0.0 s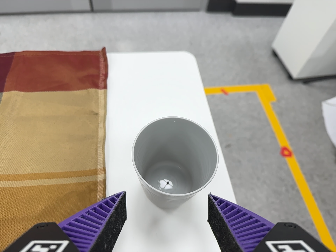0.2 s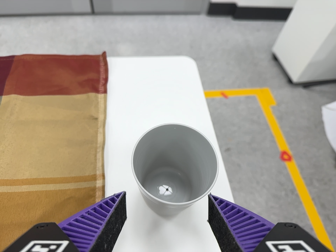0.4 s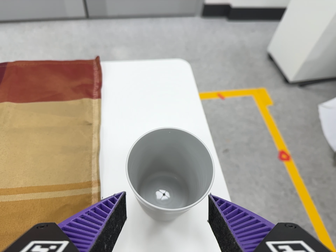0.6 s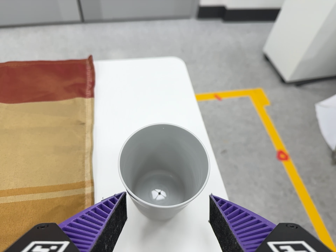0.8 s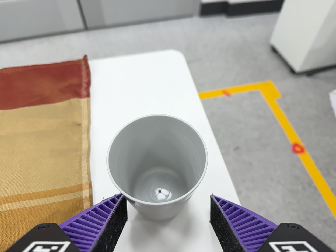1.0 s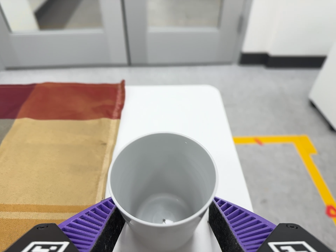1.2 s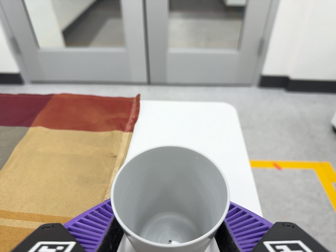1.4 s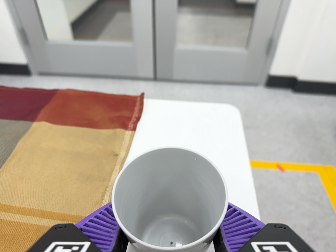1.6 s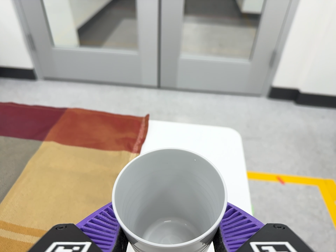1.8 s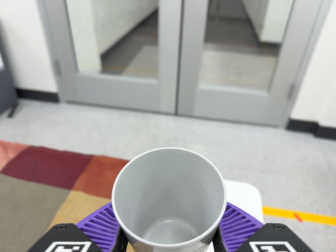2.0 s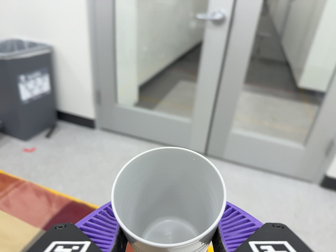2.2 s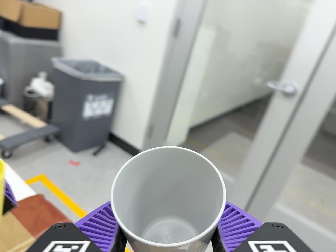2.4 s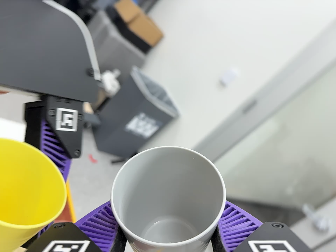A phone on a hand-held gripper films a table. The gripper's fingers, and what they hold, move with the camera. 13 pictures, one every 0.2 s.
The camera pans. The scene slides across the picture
to the right.
The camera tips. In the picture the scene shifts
downward.
0.0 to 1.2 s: The camera pans to its left by about 10 degrees. It travels forward, about 6 cm, so what stands in front looms larger. Its aim tips toward the top of its view by about 15 degrees, and the scene shifts downward.
1.2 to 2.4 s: The camera swings to its left by about 25 degrees, and the scene slides to the right. It travels toward the top of its view and to its left, about 34 cm, so close, fixed things drift downward. Its aim tips toward the top of its view by about 30 degrees, and the scene shifts downward. It rolls about its line of sight by about 65 degrees, and the scene rotates clockwise.
The film runs backward here.
